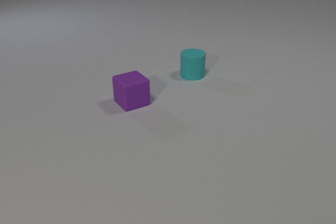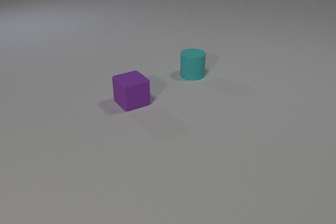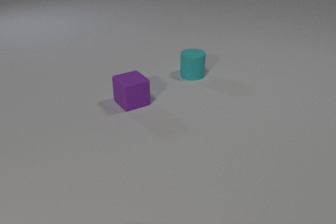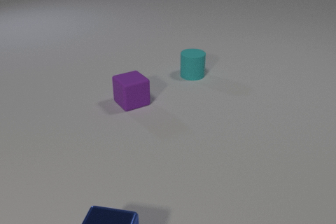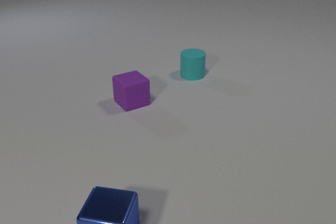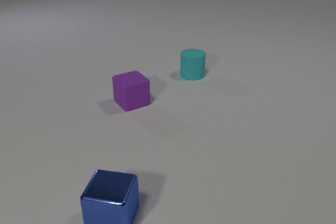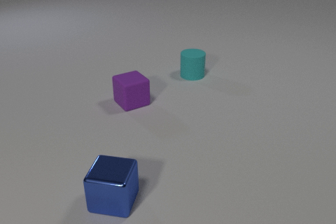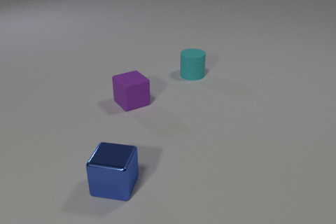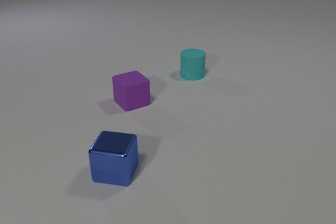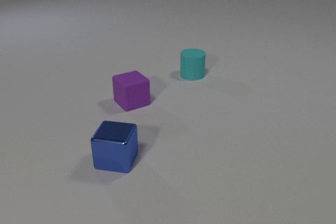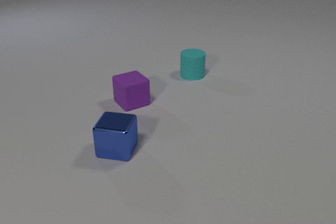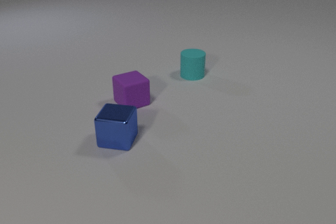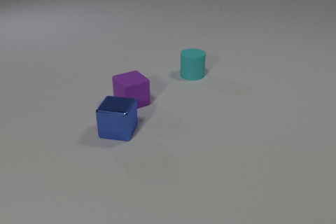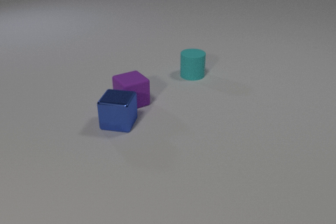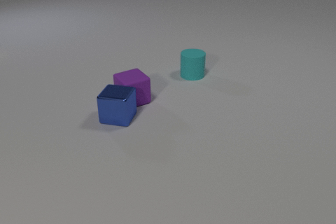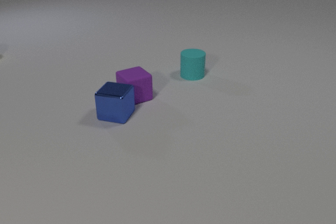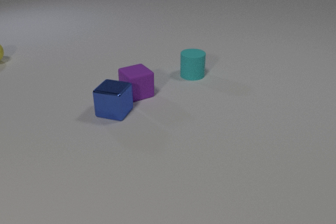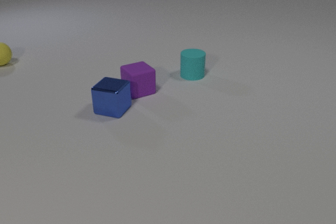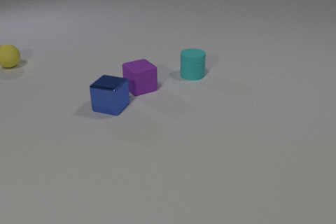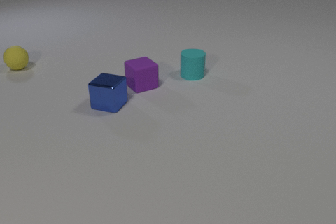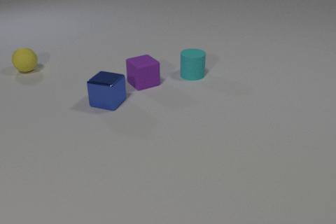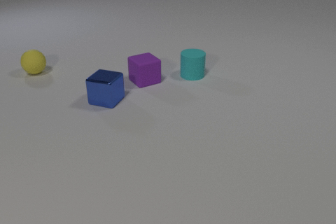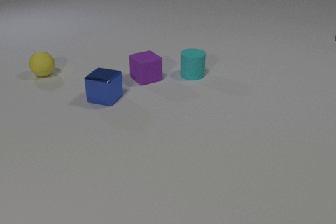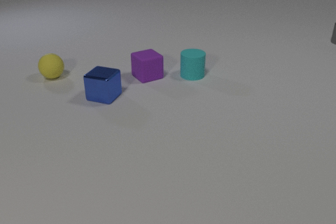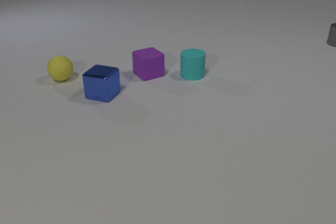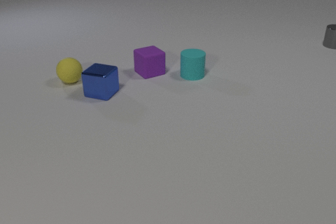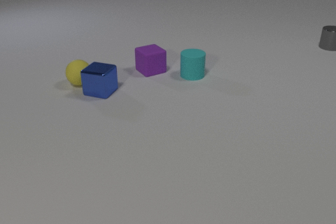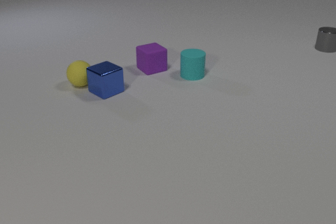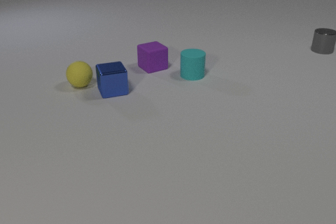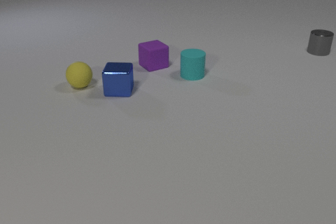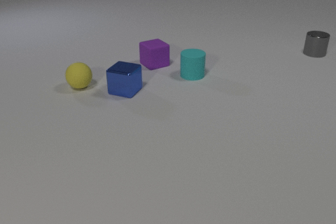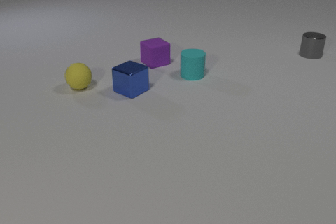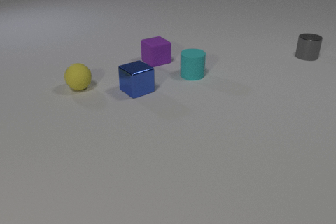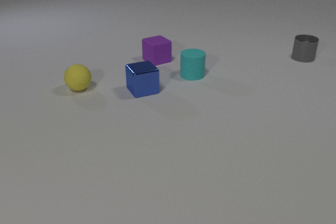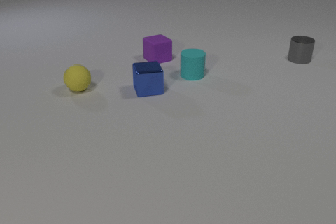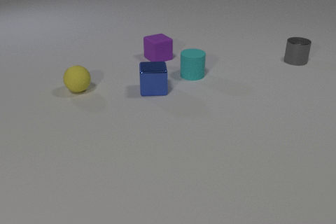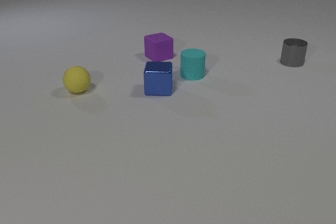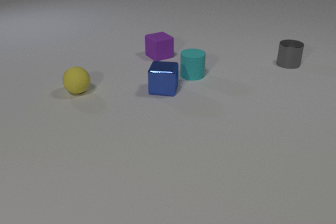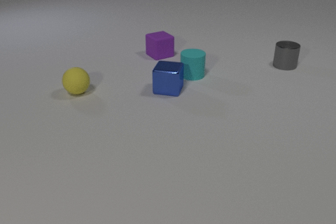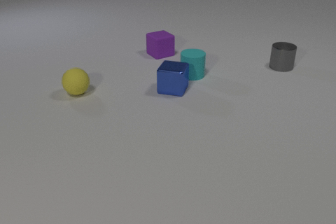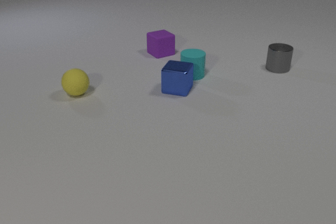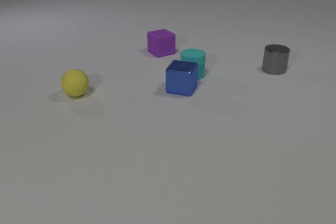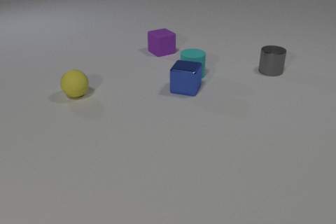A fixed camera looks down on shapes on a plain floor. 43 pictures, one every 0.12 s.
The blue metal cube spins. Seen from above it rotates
clockwise.
The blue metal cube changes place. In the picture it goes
away from the camera.
0.00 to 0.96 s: The blue metal cube comes in at the bottom edge, slides away from the camera.
0.96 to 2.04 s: The blue metal cube slides away from the camera. The purple rubber cube slides away from the camera. The yellow rubber sphere comes in at the left edge, rolls toward the camera and to the right. The blue metal cube and the purple rubber cube collide.
2.04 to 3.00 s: The blue metal cube slides away from the camera. The purple rubber cube slides away from the camera. The yellow rubber sphere rolls toward the camera and to the right. The gray metal cylinder comes in at the right edge, slides toward the camera and to the left.
3.00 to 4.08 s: The blue metal cube slides to the right, spins so that its near face slides to the left, clockwise seen from above. The purple rubber cube slides away from the camera. The yellow rubber sphere rolls toward the camera. The gray metal cylinder slides toward the camera and to the left. The blue metal cube and the yellow rubber sphere collide.
4.08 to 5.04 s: The blue metal cube slides to the right, spins clockwise seen from above by about 30 degrees, its near face sliding to the left. The purple rubber cube slides away from the camera. The yellow rubber sphere rolls toward the camera. The gray metal cylinder slides toward the camera and to the left.
What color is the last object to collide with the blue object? yellow.
What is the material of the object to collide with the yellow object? metal.
Are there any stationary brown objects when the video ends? no.
